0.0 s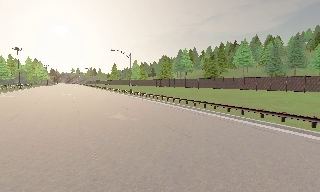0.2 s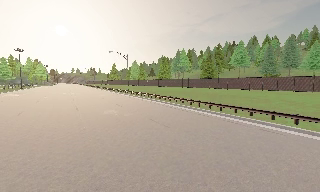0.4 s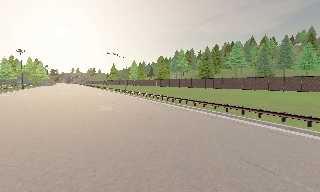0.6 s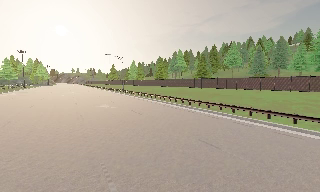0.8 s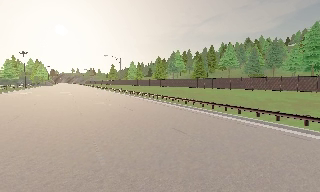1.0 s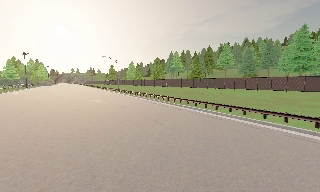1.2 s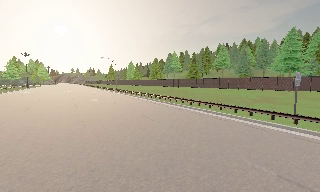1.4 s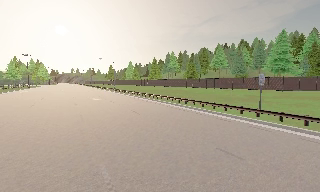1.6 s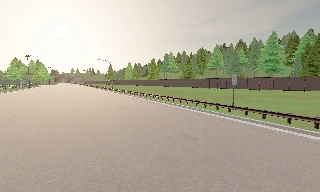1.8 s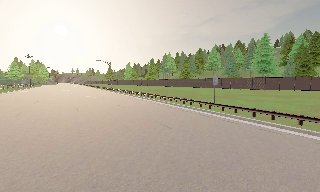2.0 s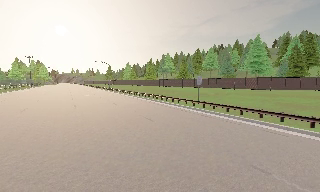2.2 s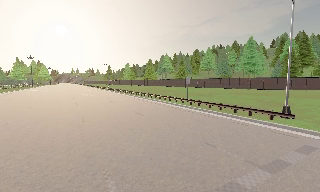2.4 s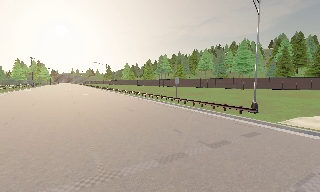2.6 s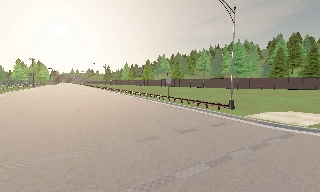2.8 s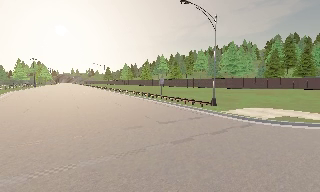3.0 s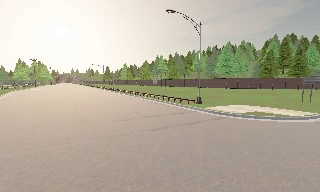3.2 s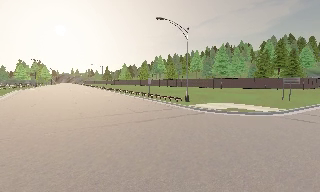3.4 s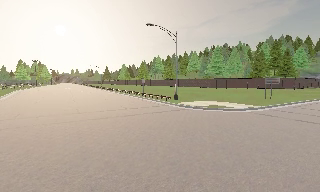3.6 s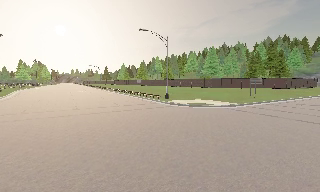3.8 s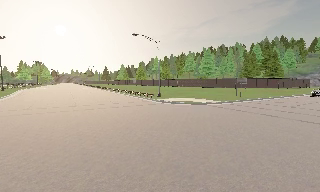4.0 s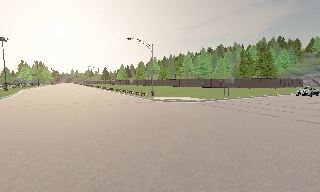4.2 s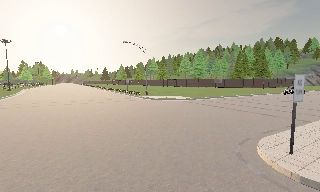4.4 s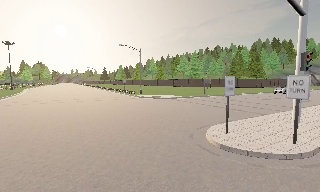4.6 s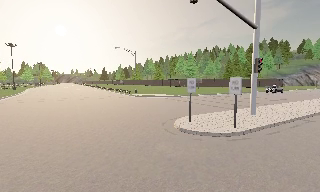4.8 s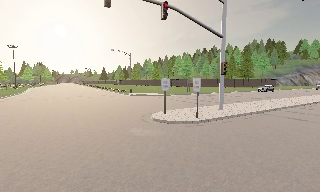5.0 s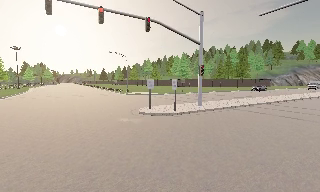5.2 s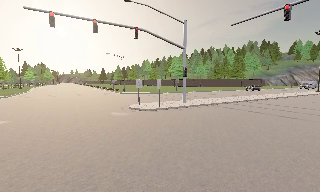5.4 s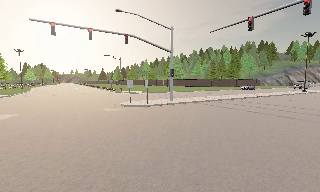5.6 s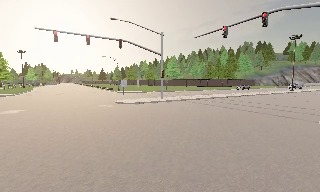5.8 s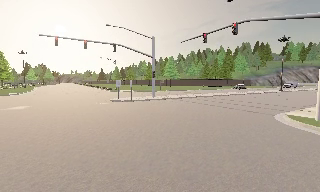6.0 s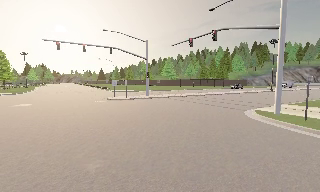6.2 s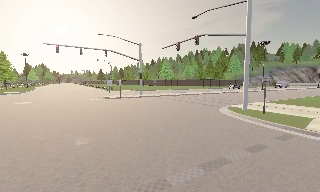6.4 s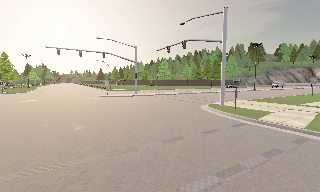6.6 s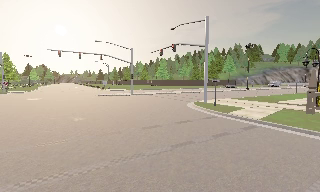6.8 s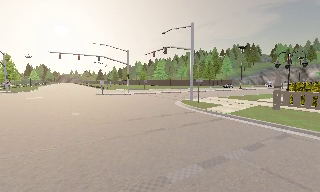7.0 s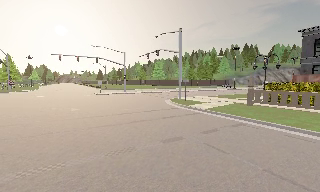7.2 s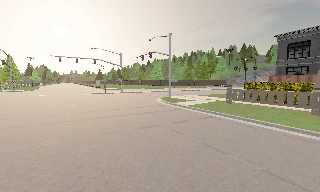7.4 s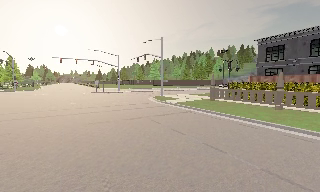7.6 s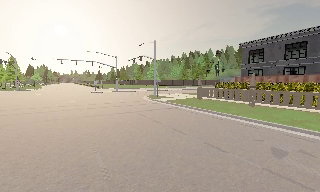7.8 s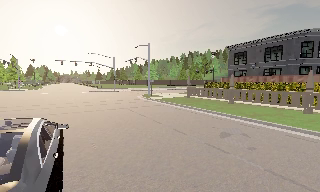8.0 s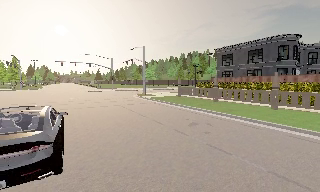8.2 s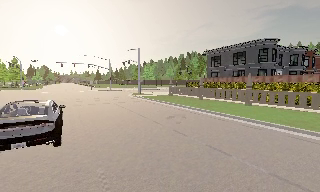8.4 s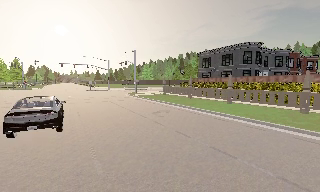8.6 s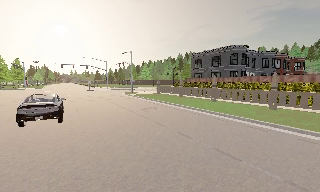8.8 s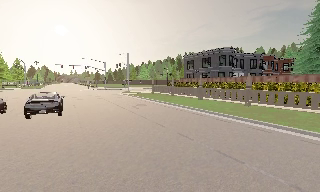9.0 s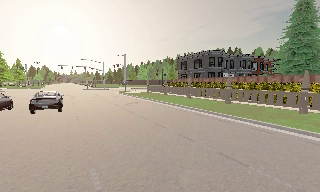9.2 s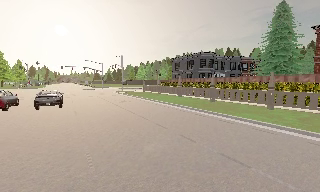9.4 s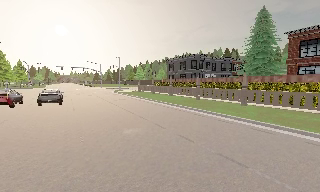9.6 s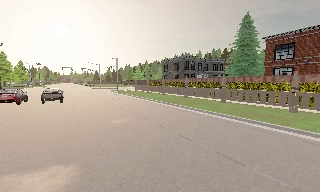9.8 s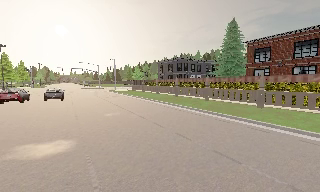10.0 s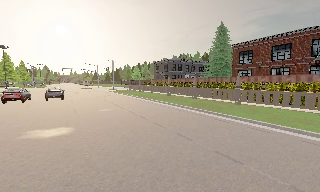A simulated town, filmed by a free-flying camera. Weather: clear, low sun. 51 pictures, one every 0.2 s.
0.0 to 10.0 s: The camera travels backward and to its right, about 95 m, so what stands in front gets smaller.
The film runs backward here.
